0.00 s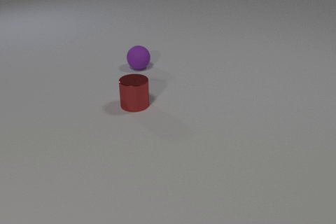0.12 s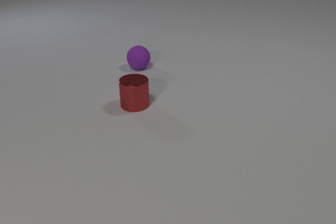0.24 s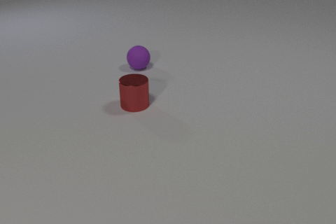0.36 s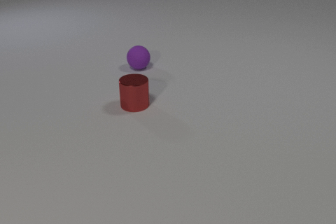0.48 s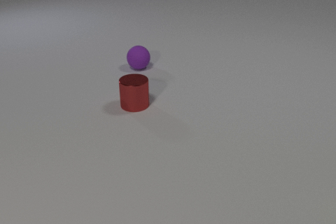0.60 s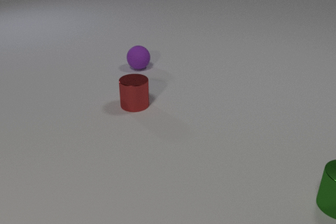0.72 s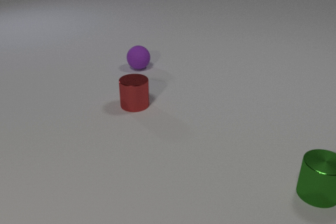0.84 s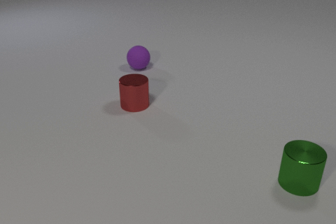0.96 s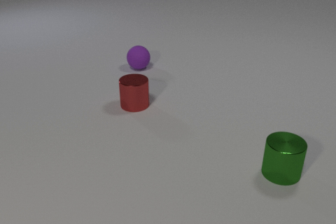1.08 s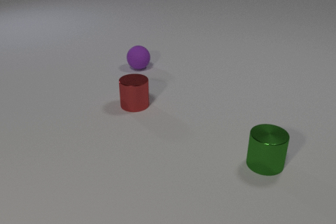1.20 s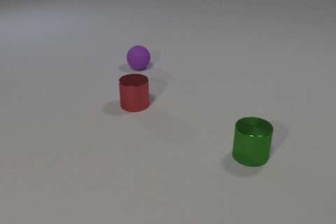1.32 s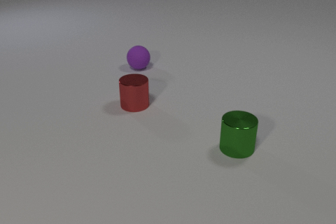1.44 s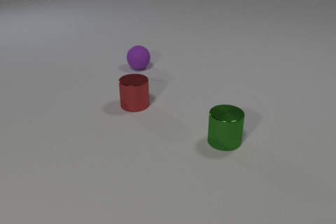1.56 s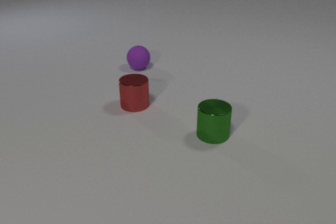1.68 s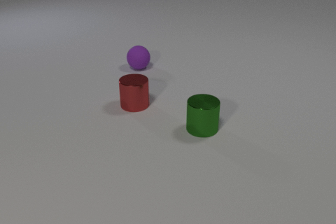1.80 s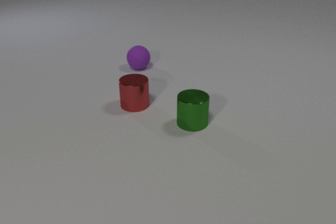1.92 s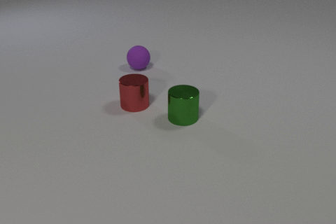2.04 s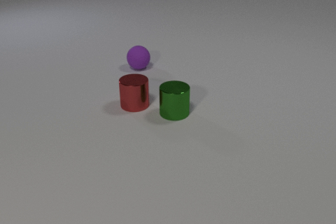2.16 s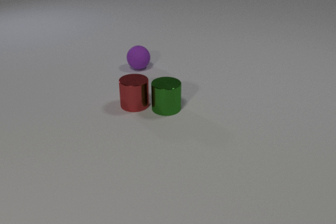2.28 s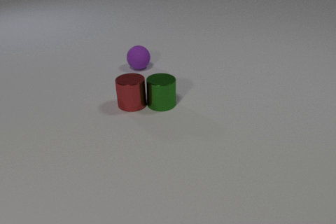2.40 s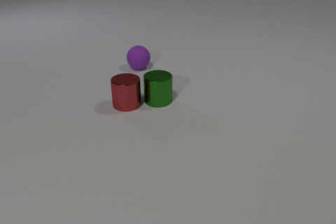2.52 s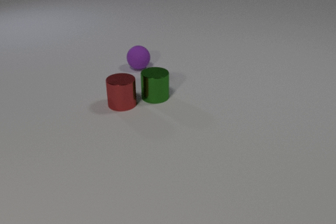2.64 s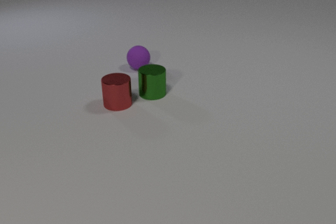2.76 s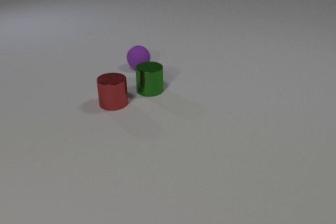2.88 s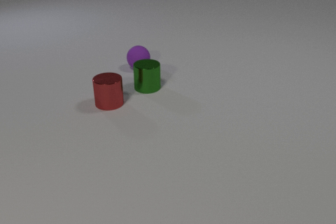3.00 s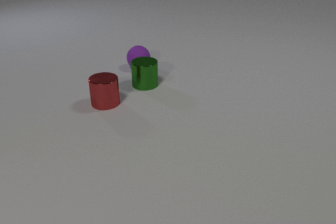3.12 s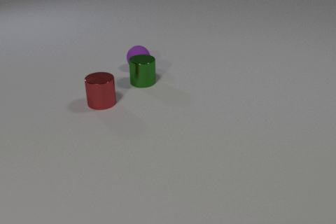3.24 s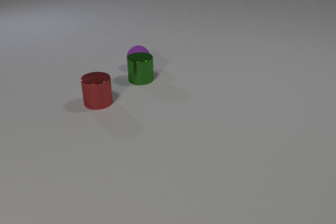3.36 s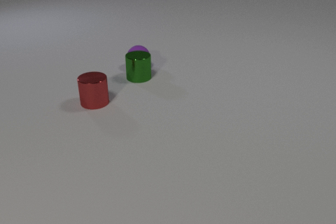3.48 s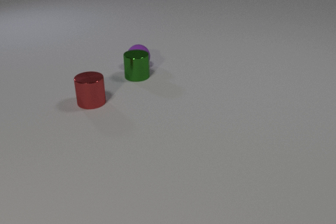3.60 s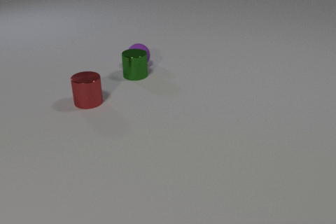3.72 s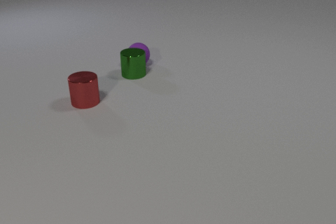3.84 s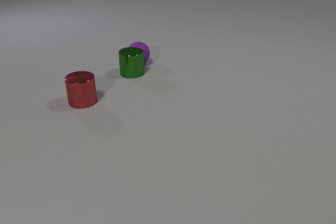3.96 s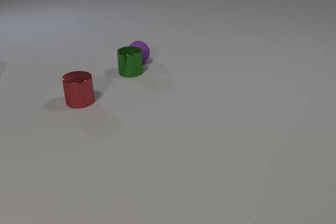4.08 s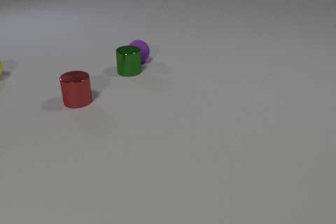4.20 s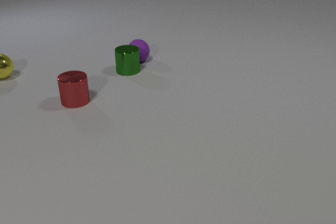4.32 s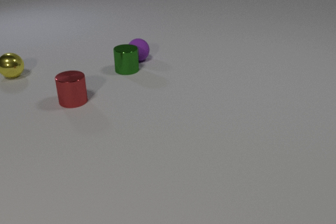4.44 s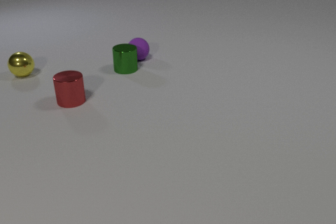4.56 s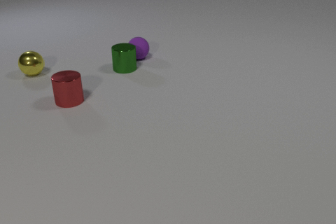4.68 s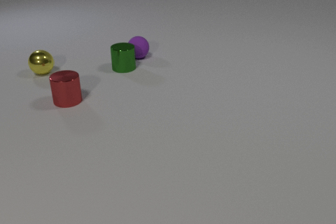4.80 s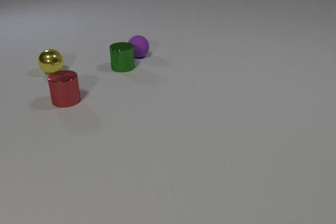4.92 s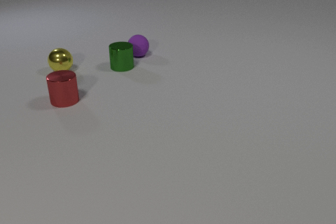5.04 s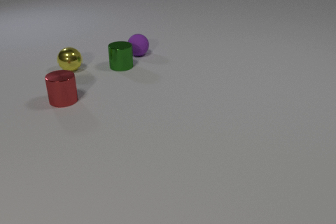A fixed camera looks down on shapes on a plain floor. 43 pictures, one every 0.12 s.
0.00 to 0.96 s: The green metal cylinder comes in at the right edge, slides to the left and away from the camera.
0.96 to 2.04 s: The green metal cylinder slides to the left and away from the camera.
2.04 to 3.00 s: The green metal cylinder slides away from the camera and to the left. The red metal cylinder slides to the left. The green metal cylinder and the red metal cylinder collide.
3.00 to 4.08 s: The green metal cylinder slides away from the camera and to the left. The red metal cylinder slides to the left. The purple rubber sphere rolls away from the camera. The green metal cylinder and the purple rubber sphere collide.
4.08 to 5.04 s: The green metal cylinder slides away from the camera and to the left. The red metal cylinder slides to the left. The purple rubber sphere rolls away from the camera. The yellow metal sphere rolls to the right.
What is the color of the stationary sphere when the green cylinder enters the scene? purple.
Are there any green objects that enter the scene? yes.
Are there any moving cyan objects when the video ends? no.
